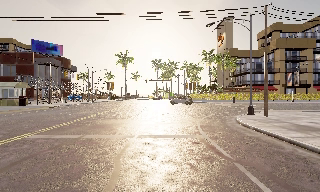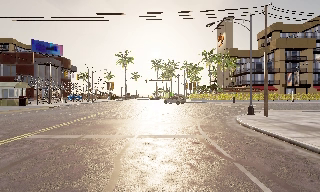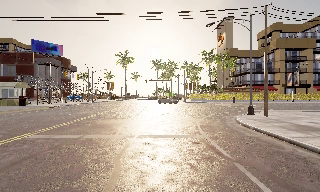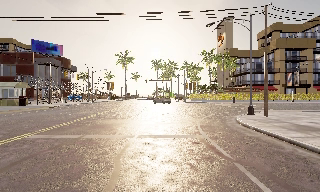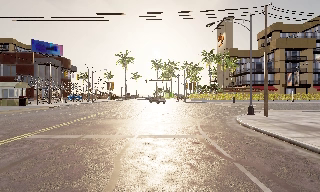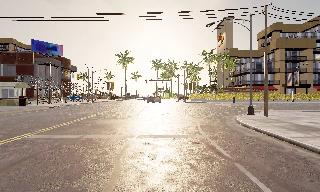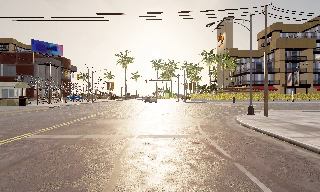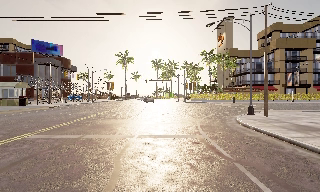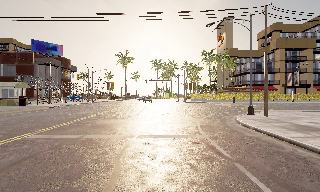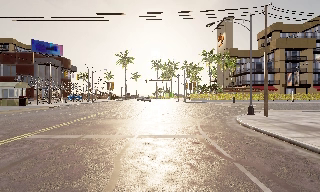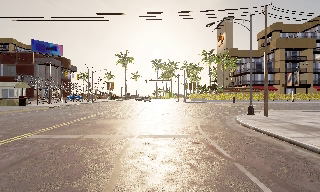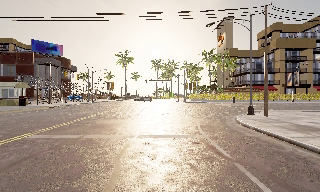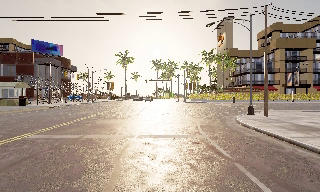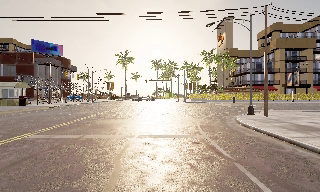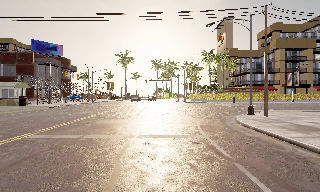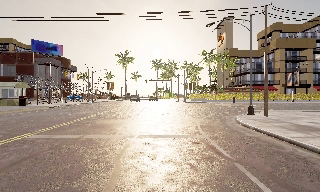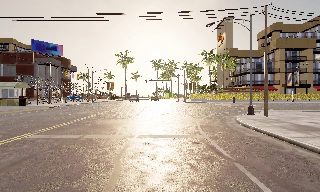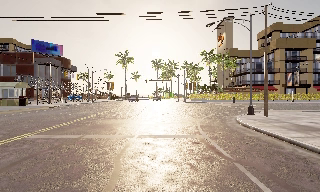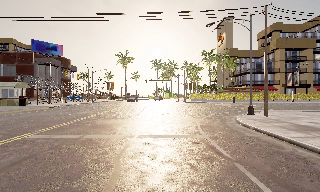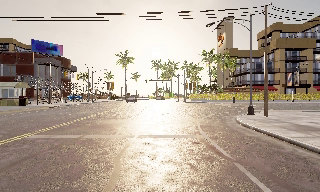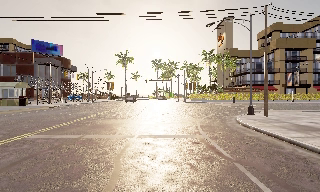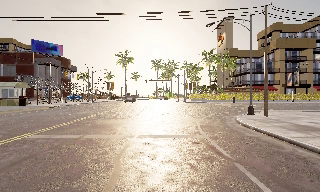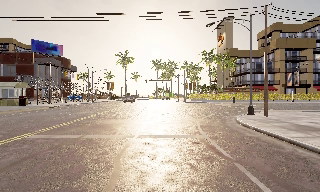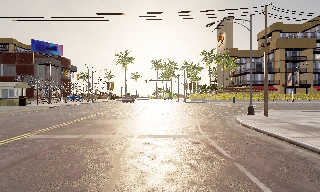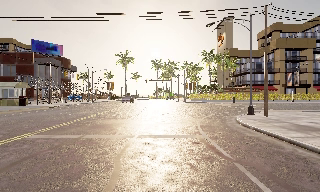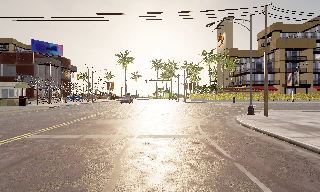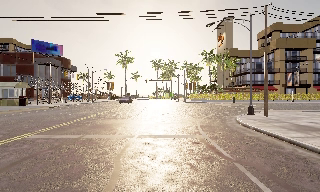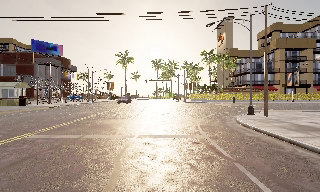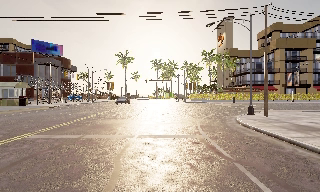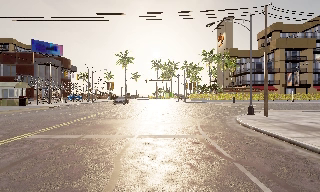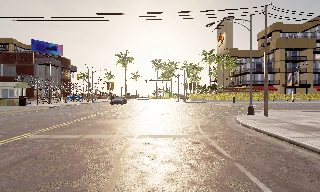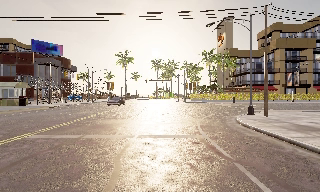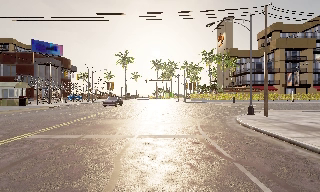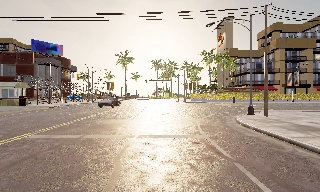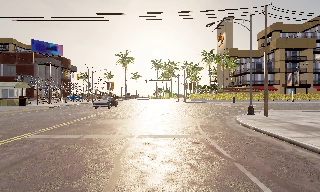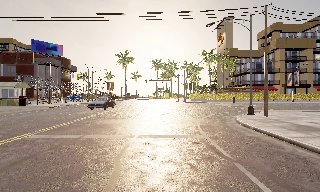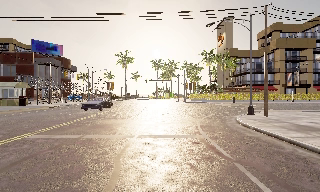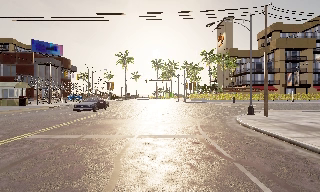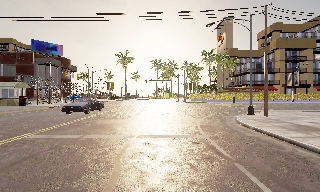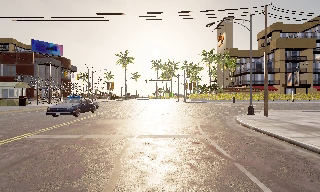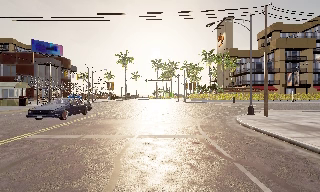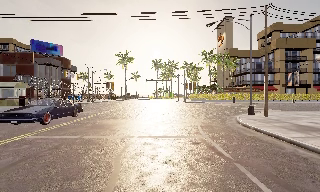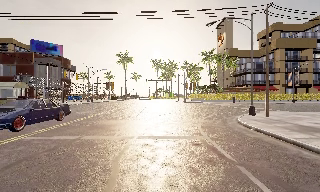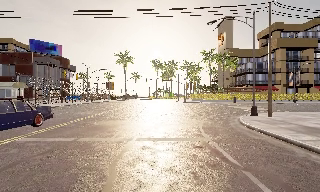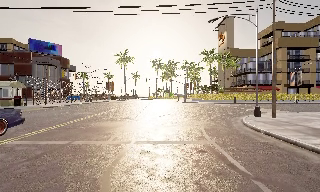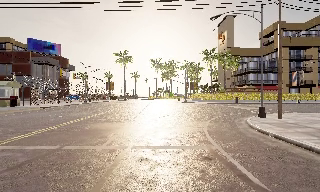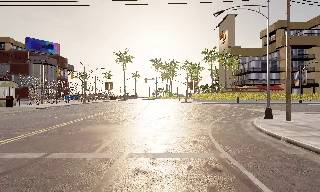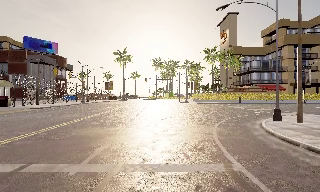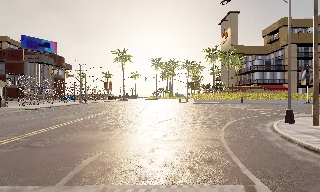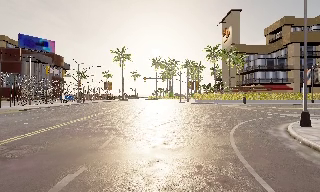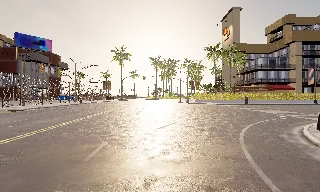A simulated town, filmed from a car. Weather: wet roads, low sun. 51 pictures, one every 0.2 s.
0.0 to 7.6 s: The camera keeps its place and its aim.
7.6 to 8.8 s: The camera travels forward, about 1 m, so what stands in front looms larger. It gains speed.
8.8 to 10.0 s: The camera travels forward, about 4.5 m, so what stands in front looms larger.
The film runs forward here.
